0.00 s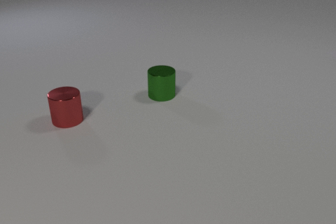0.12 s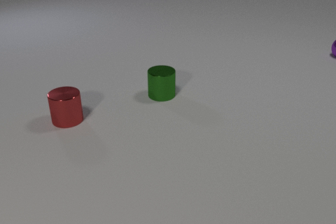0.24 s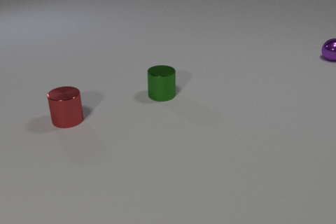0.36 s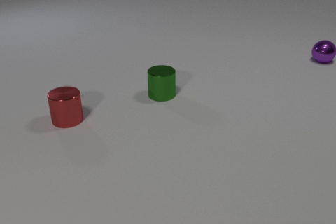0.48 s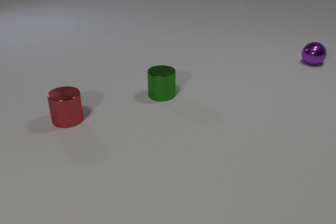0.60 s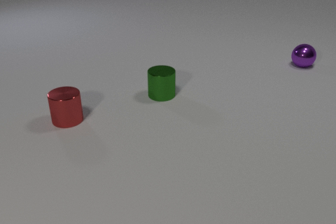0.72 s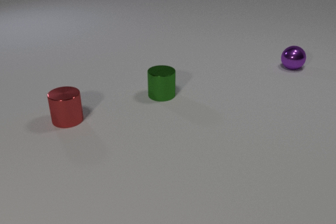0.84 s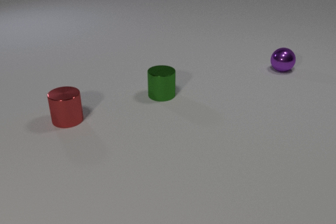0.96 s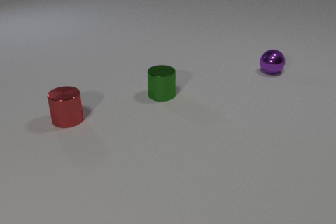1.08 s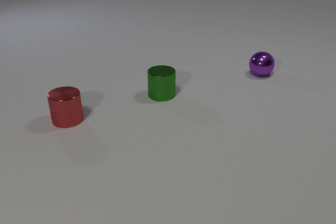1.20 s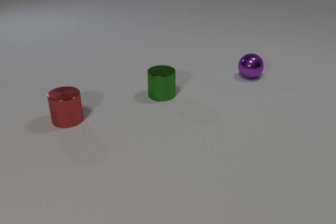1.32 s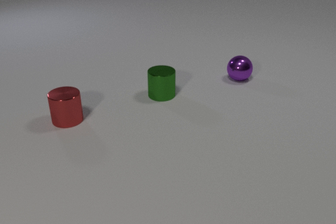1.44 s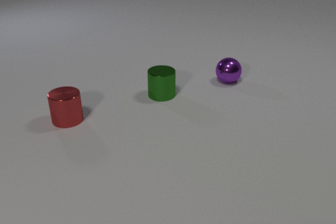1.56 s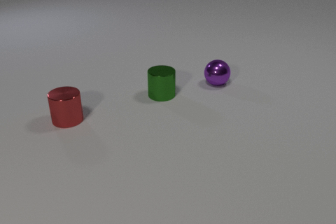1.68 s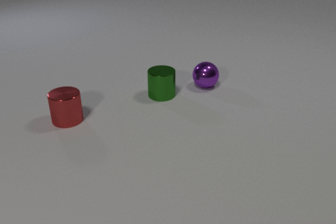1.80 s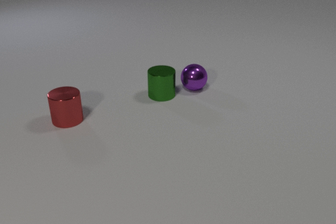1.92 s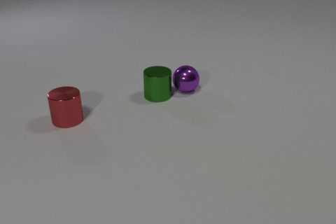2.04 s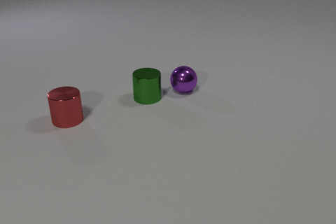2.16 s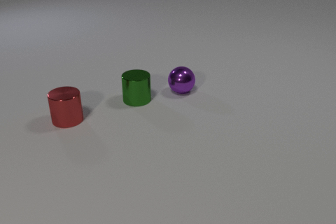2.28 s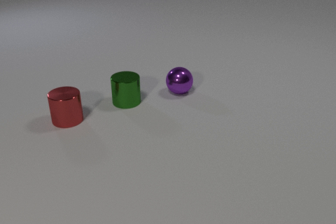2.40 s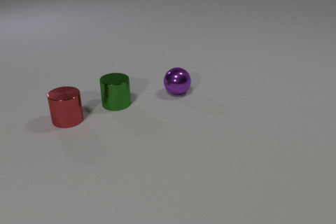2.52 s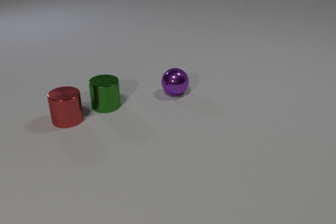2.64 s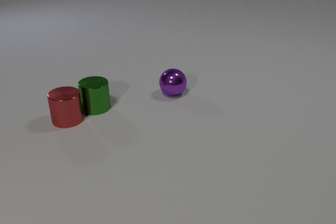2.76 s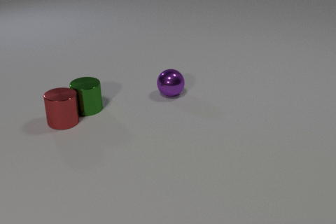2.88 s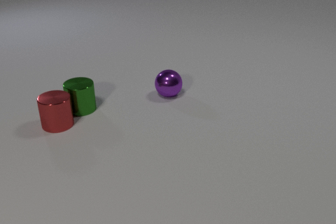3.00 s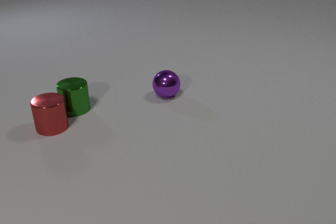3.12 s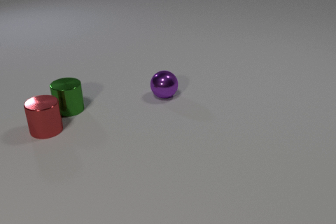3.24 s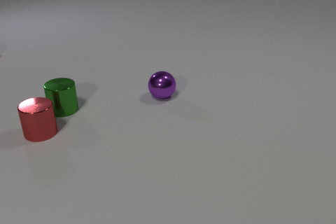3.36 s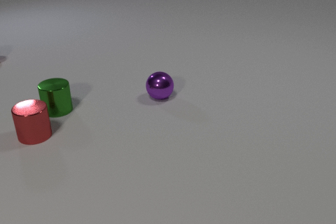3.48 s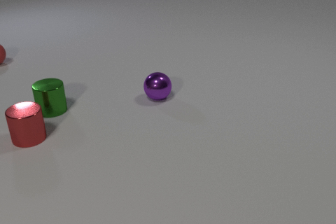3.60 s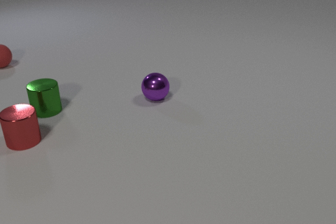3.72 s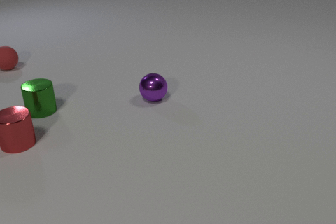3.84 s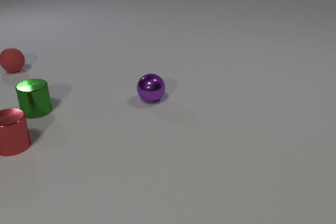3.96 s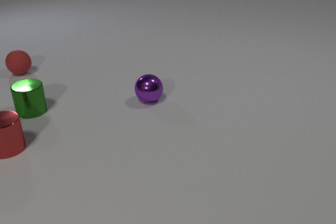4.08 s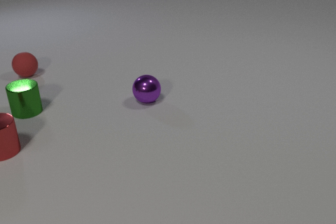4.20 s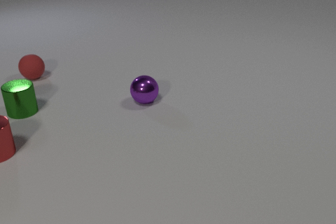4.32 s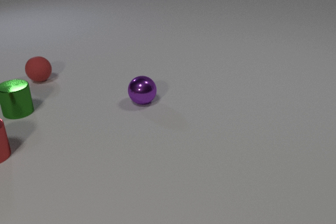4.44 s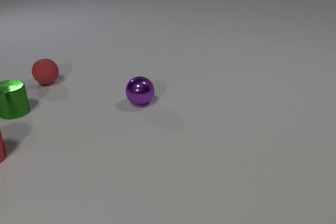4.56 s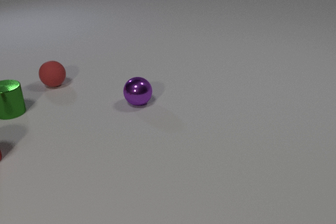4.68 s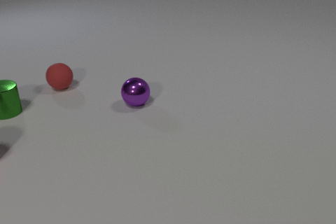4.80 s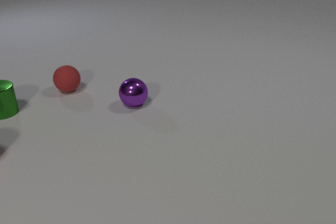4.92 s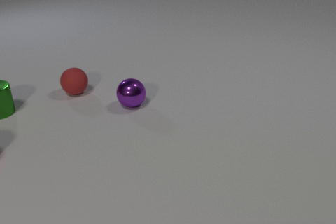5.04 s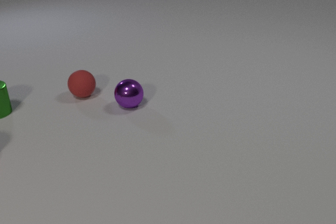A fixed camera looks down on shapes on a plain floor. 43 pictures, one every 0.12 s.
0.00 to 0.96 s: The purple metal sphere comes in at the right edge, rolls to the left and toward the camera.
0.96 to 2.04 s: The purple metal sphere rolls to the left and toward the camera. The green metal cylinder slides to the left. The purple metal sphere and the green metal cylinder collide.
2.04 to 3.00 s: The purple metal sphere rolls to the left and toward the camera. The green metal cylinder slides to the left. The red metal cylinder slides to the left and toward the camera. The green metal cylinder and the red metal cylinder collide.
3.00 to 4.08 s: The purple metal sphere rolls to the left and toward the camera. The green metal cylinder slides to the left. The red rubber sphere comes in at the left edge, rolls toward the camera and to the right. The red metal cylinder slides to the left and toward the camera.
4.08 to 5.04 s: The purple metal sphere rolls to the left and toward the camera. The green metal cylinder slides to the left. The red rubber sphere rolls toward the camera and to the right. The red metal cylinder slides to the left and toward the camera, leaves at the left edge.
How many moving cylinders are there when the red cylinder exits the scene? 1.
What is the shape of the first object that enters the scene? sphere.
Are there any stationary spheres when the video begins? no.
